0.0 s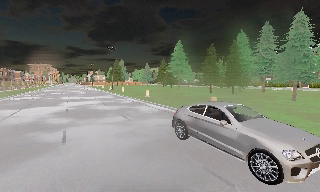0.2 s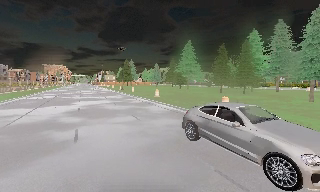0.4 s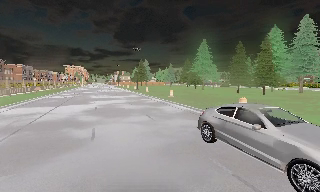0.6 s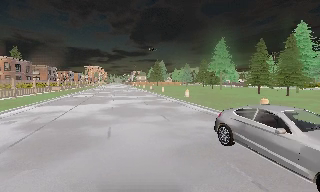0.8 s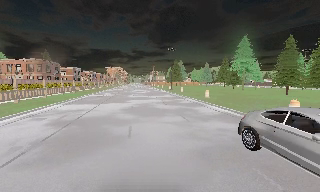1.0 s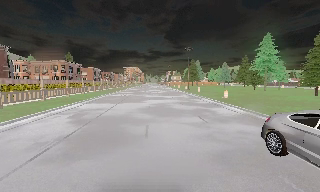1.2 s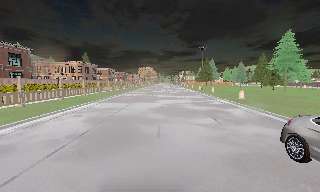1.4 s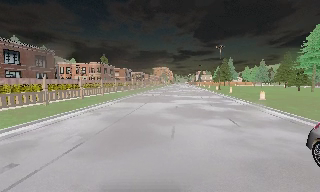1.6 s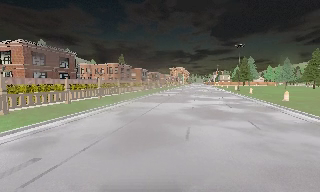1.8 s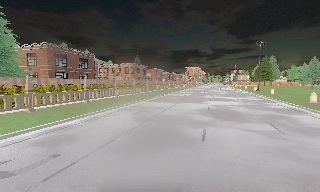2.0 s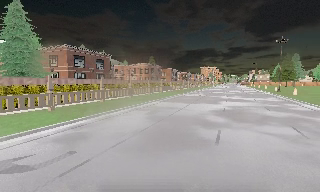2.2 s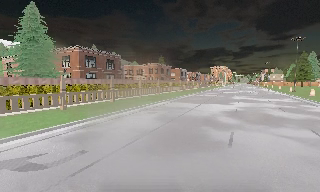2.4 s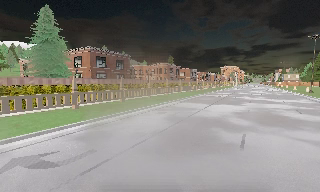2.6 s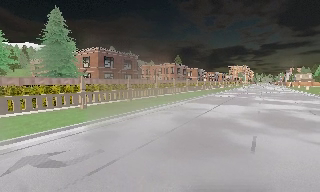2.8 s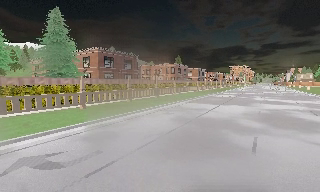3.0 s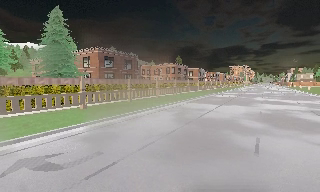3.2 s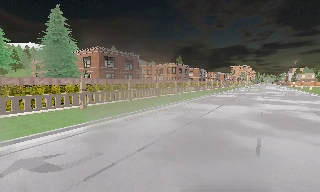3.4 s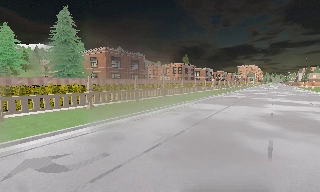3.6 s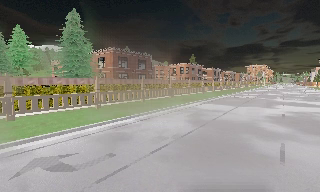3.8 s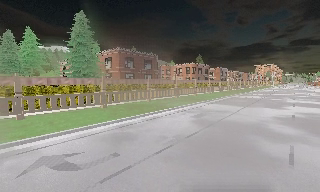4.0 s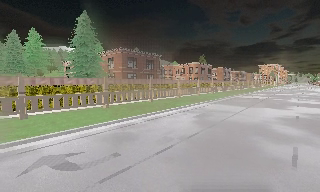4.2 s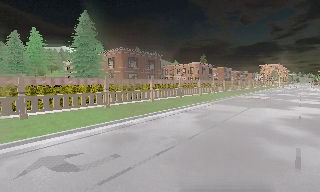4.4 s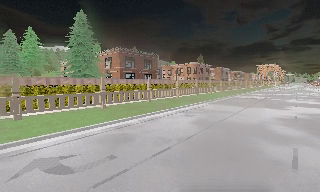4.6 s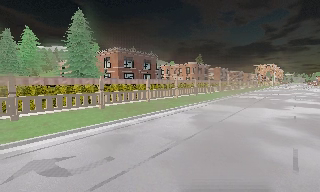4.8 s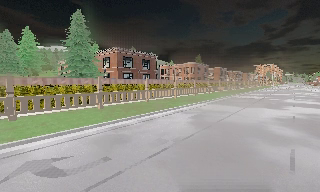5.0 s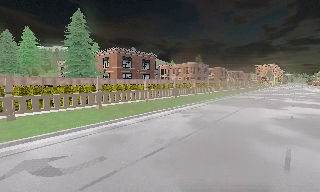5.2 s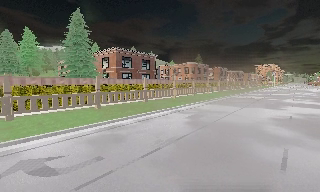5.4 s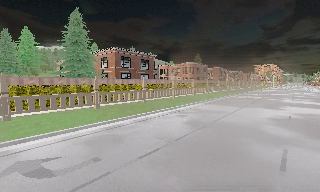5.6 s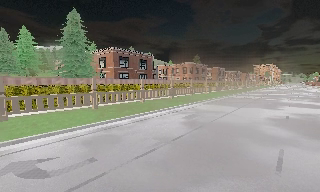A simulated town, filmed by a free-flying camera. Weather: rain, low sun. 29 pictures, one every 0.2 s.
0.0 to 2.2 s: The scene slides to the right, as the camera pans about 55 degrees to its left. It travels forward, about 1 m.
2.2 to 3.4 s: The camera travels forward, about 0.5 m, so what stands in front looms larger.
3.4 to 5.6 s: The camera travels to its right, about 1 m.
The film runs backward here.
